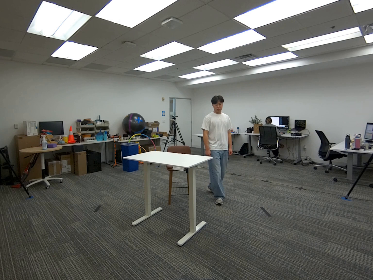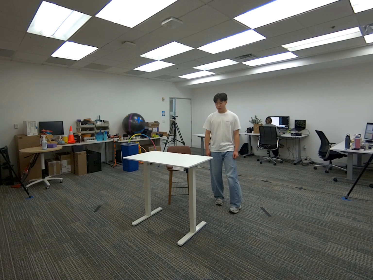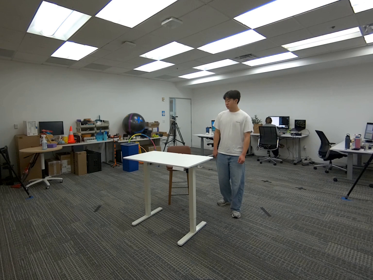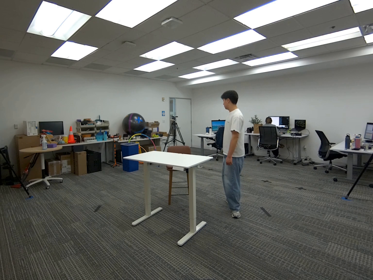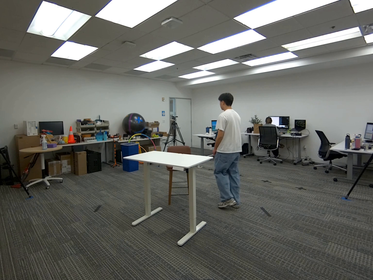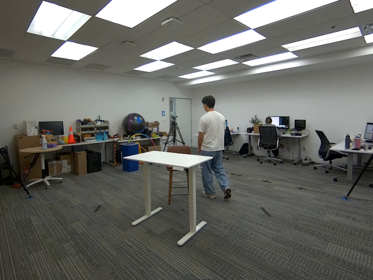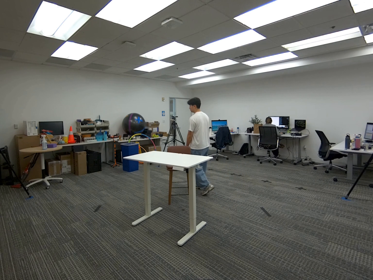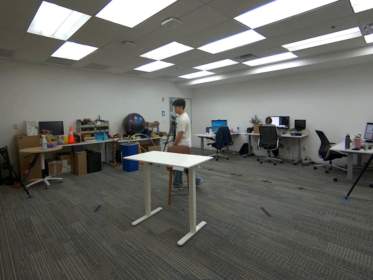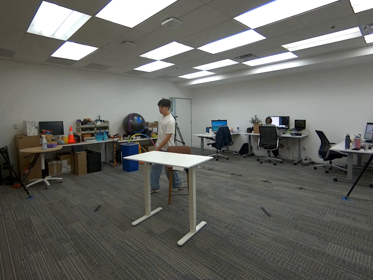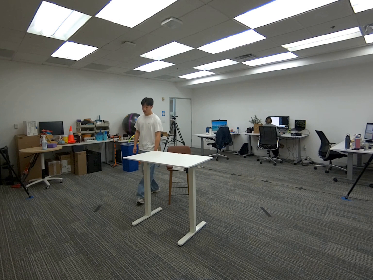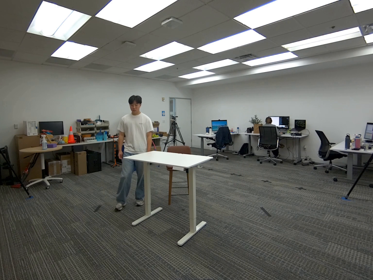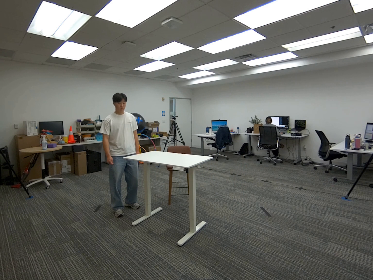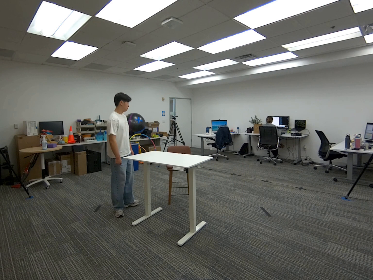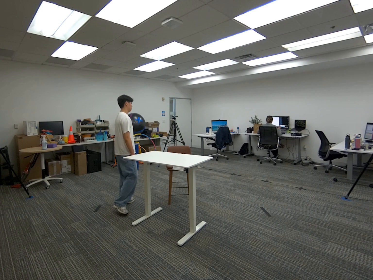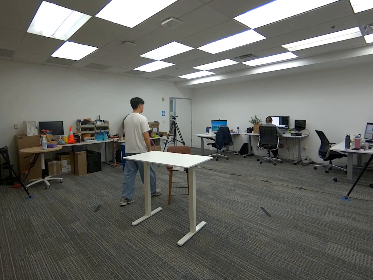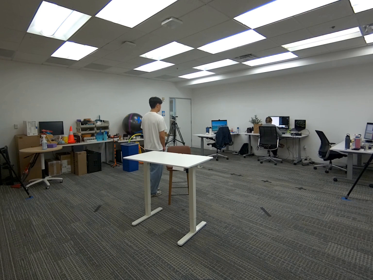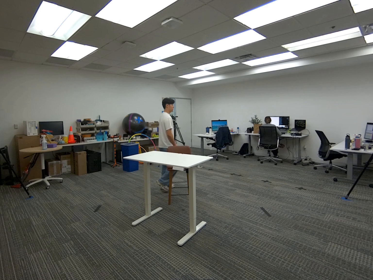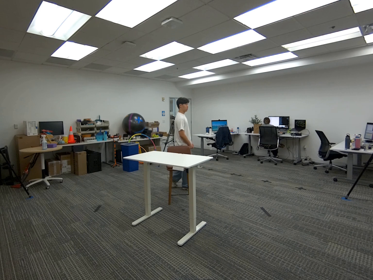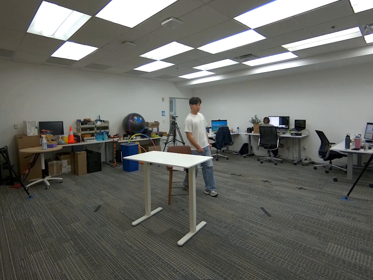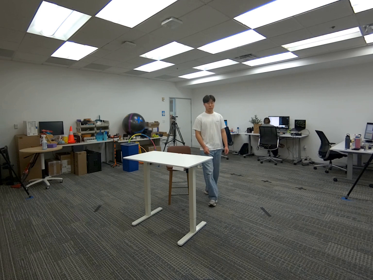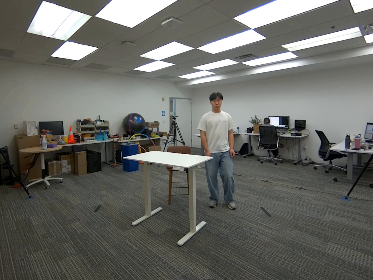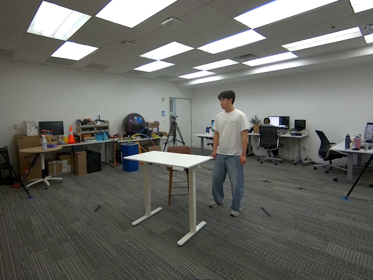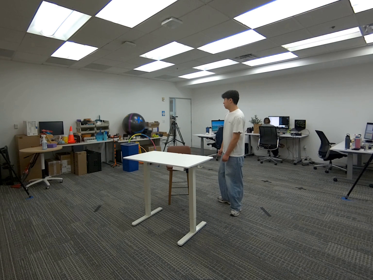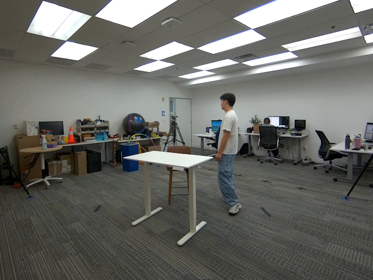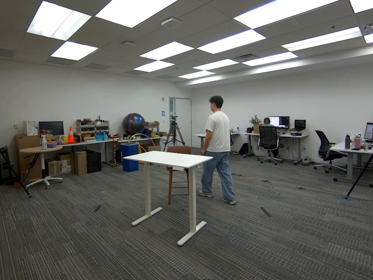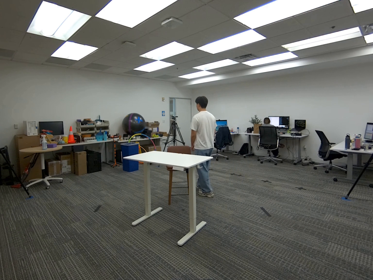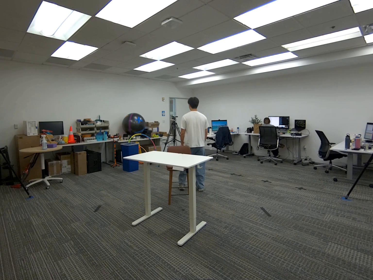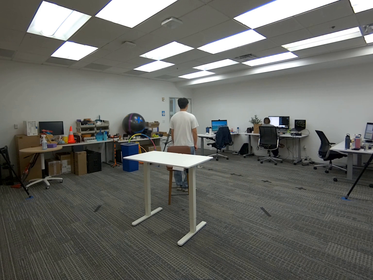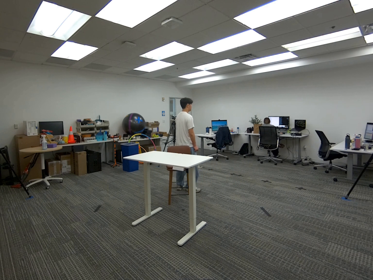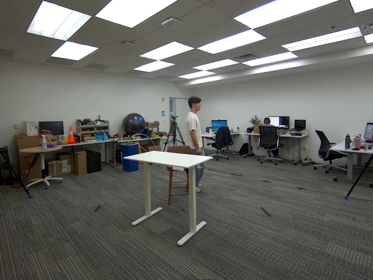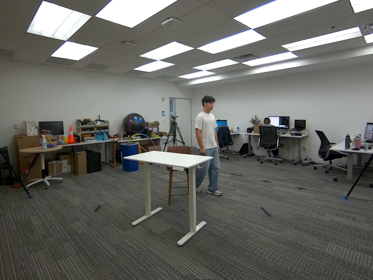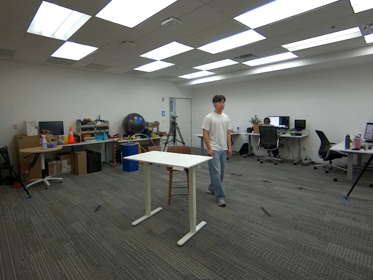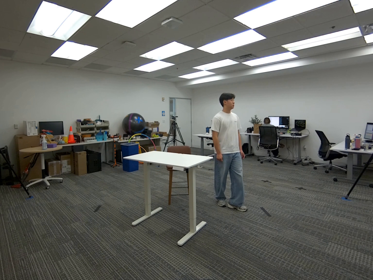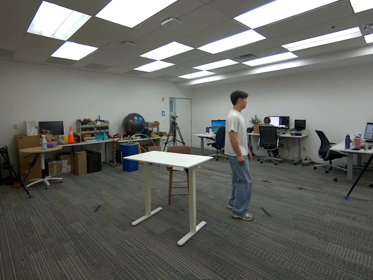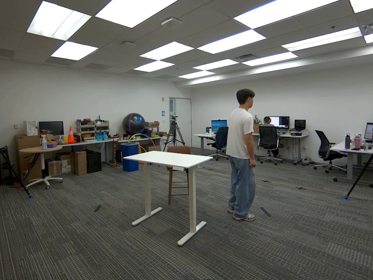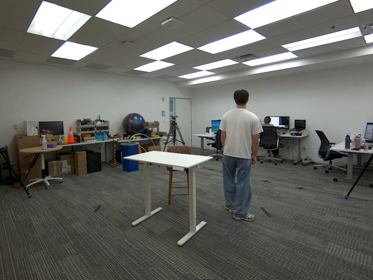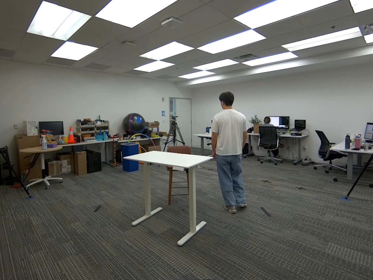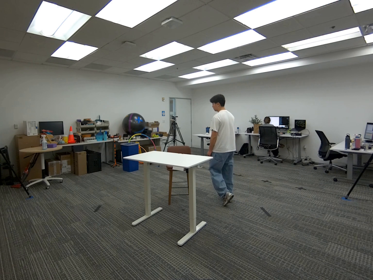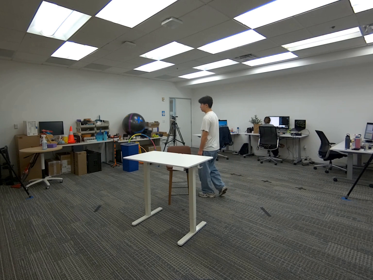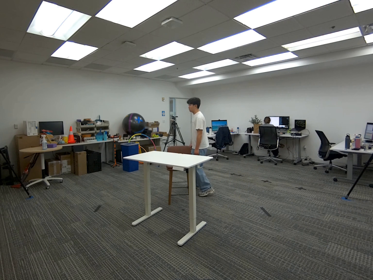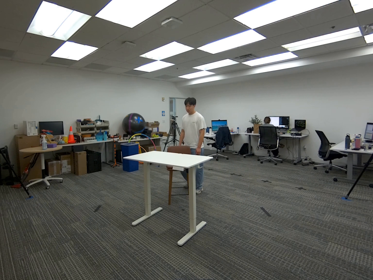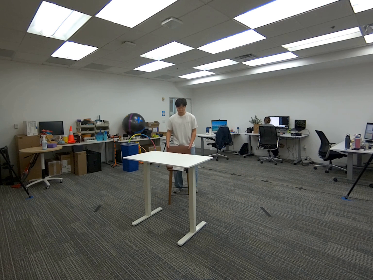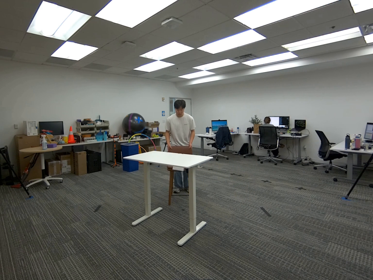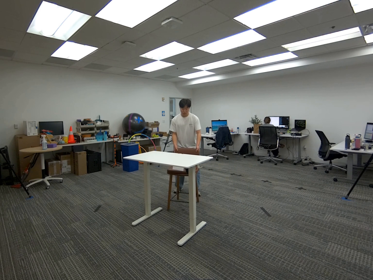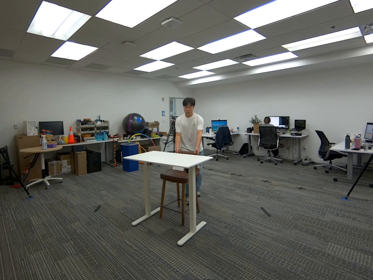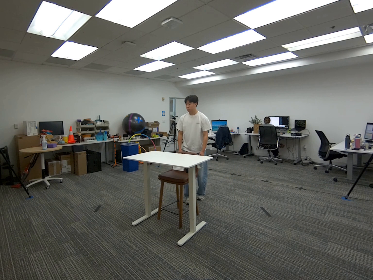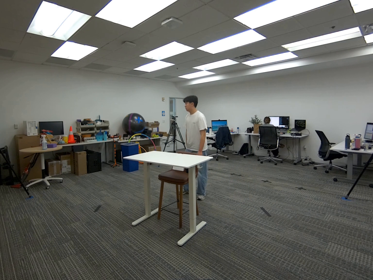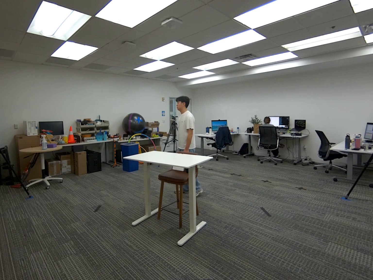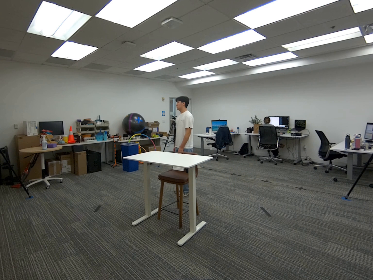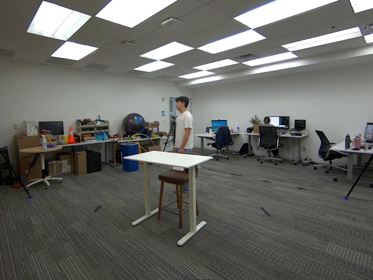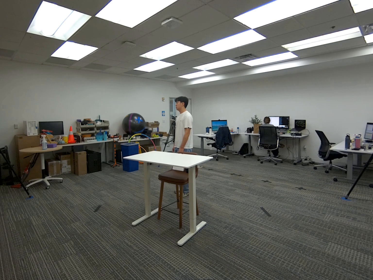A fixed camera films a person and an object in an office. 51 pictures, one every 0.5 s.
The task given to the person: Walk over to the tall bar stool and push the bar stool closer into the desk.
